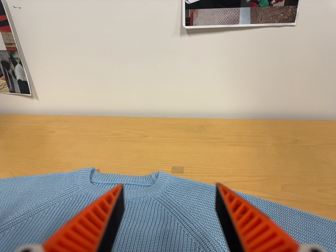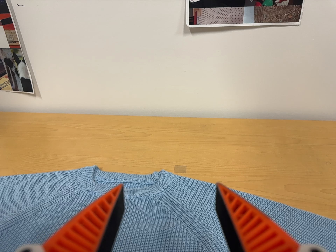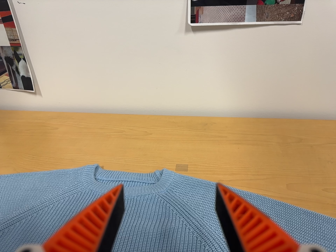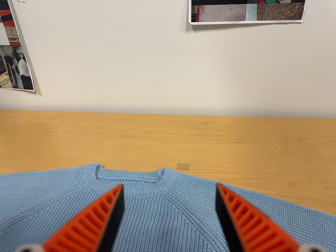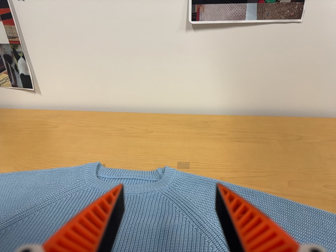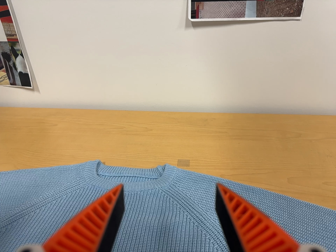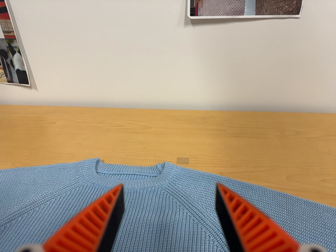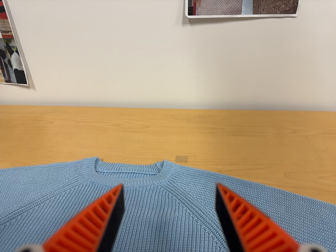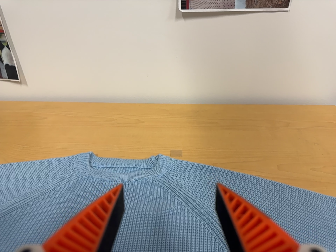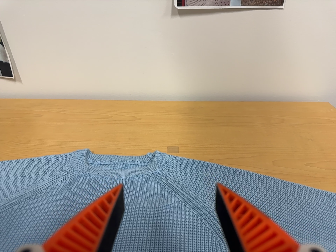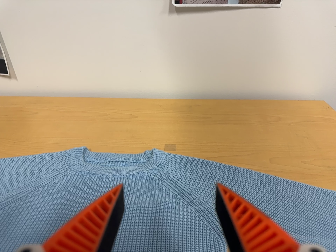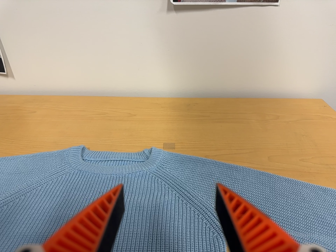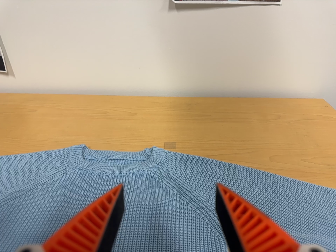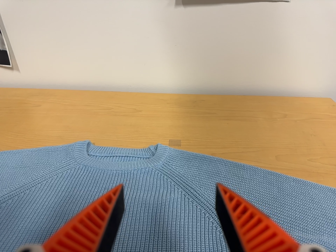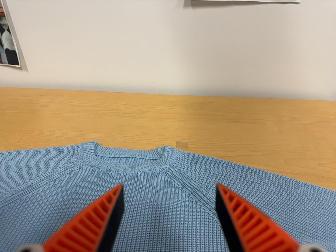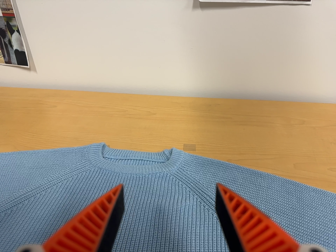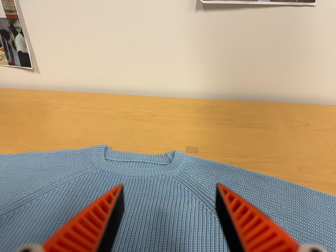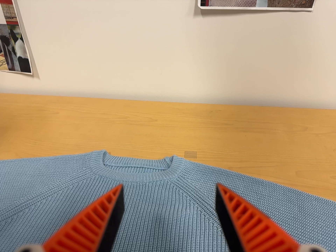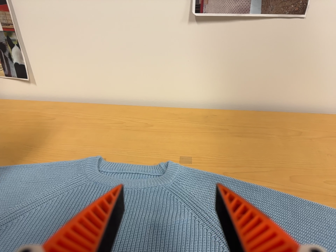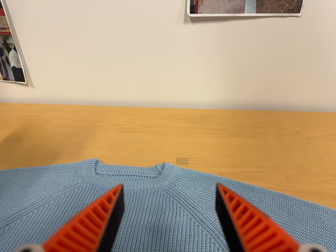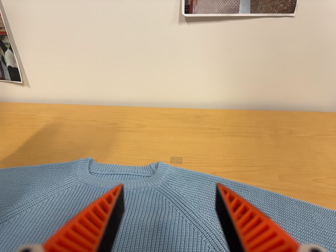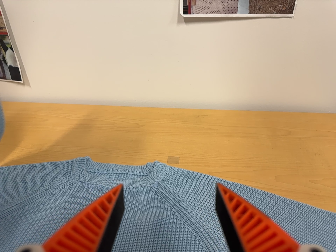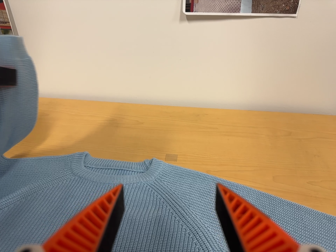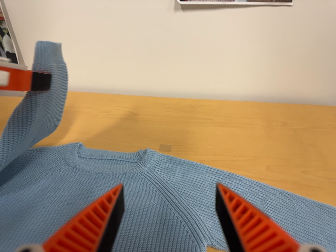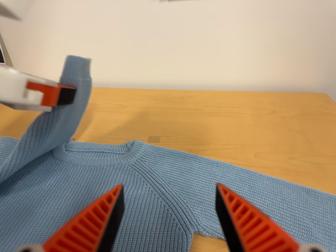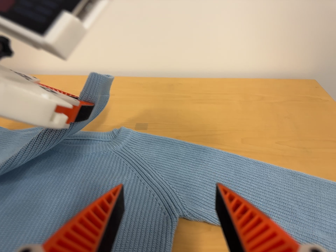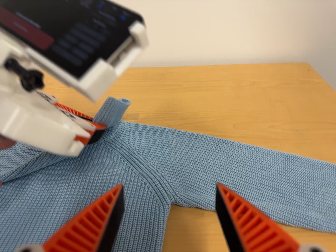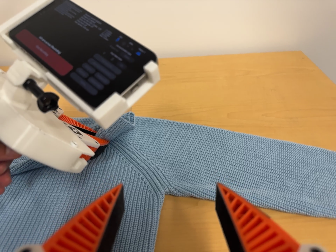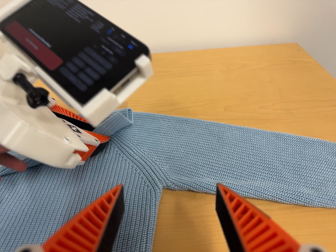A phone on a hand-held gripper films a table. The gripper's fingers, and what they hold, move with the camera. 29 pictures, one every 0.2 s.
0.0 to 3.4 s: The camera travels to its left, about 6 cm.
3.4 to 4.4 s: The camera travels to its right, about 6 cm, so close, fixed things drift to the left.
4.4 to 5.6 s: The camera travels to its right and toward the bottom of its view, about 9 cm, so close, fixed things drift to the left. It rolls about its line of sight by about 10 degrees, and the scene rotates counterclockwise.
The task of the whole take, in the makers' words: left arm across.
The film runs forward here.
